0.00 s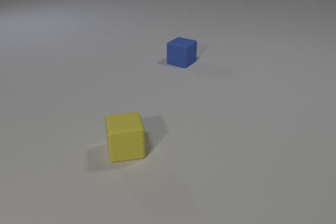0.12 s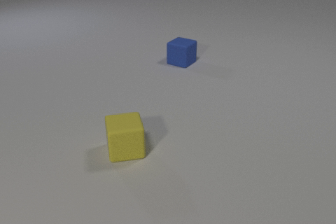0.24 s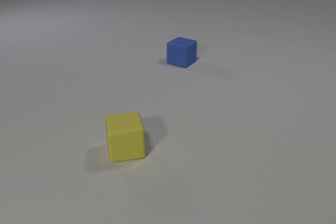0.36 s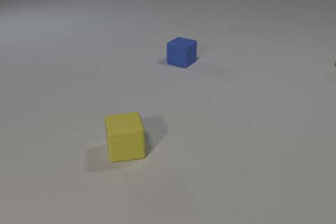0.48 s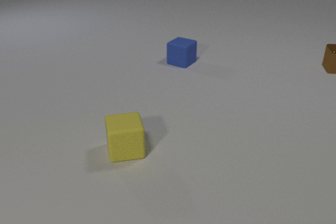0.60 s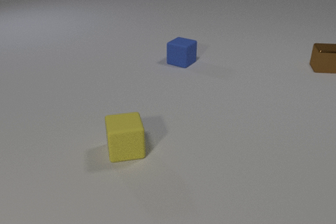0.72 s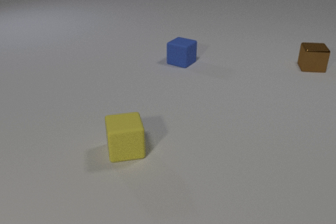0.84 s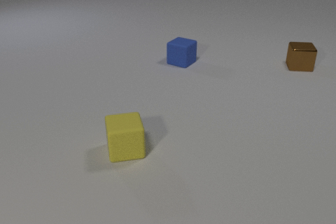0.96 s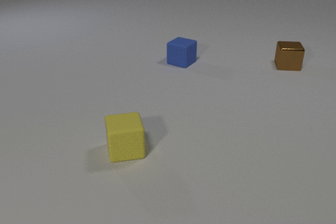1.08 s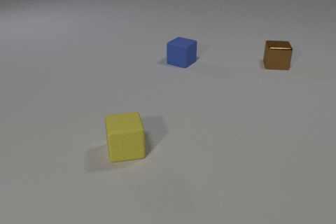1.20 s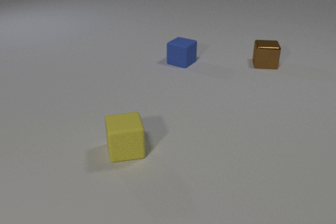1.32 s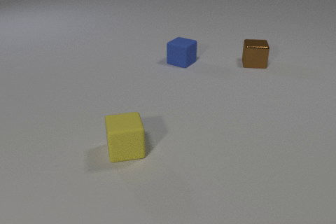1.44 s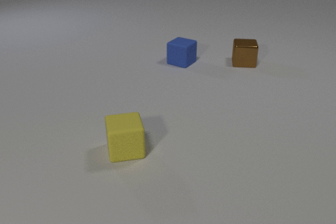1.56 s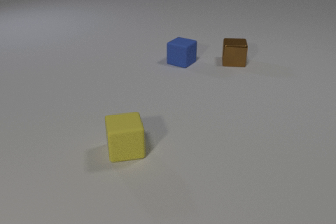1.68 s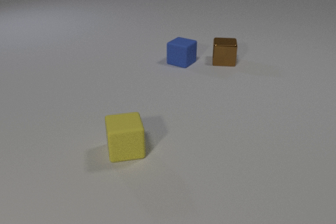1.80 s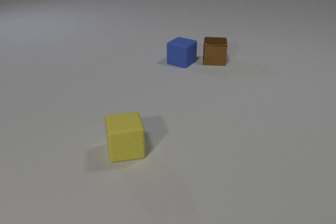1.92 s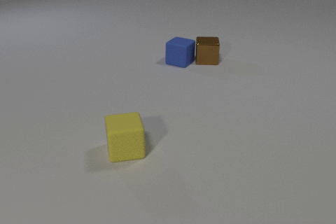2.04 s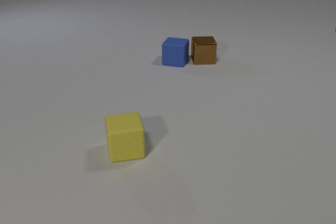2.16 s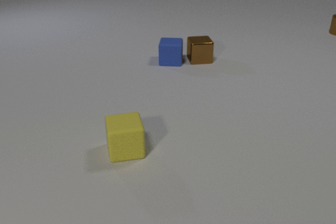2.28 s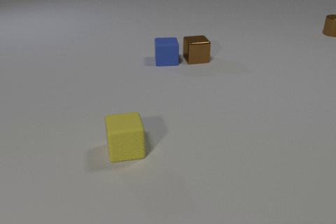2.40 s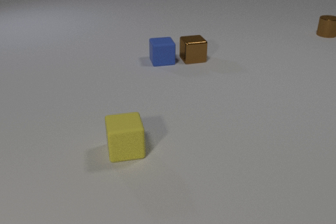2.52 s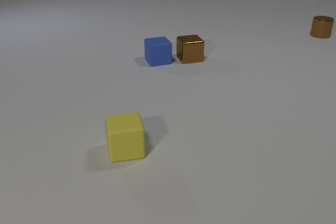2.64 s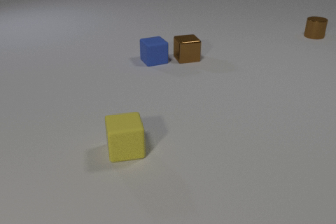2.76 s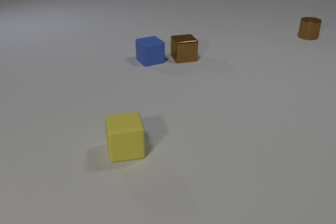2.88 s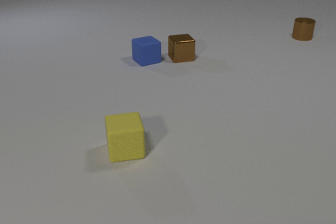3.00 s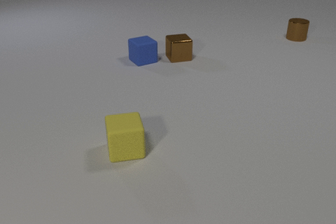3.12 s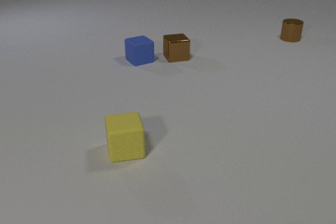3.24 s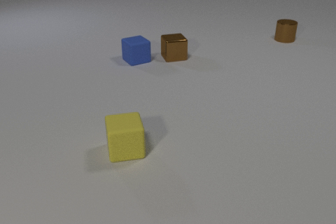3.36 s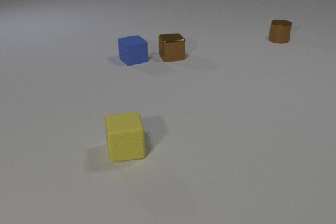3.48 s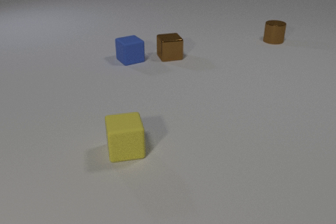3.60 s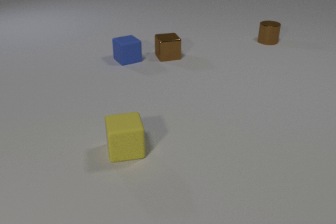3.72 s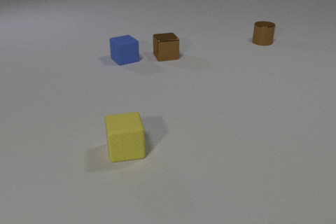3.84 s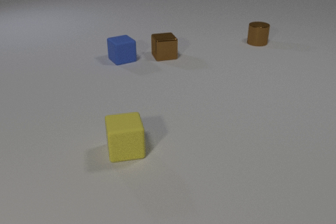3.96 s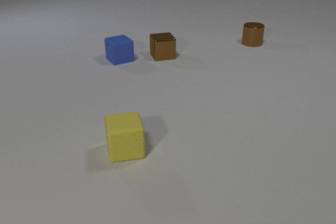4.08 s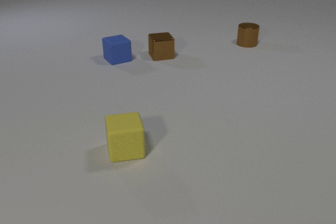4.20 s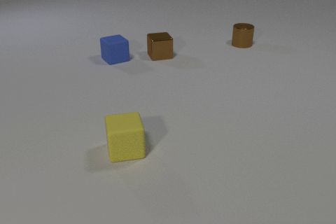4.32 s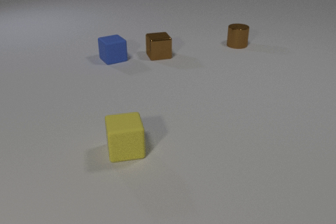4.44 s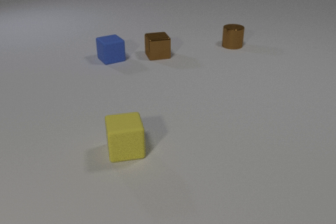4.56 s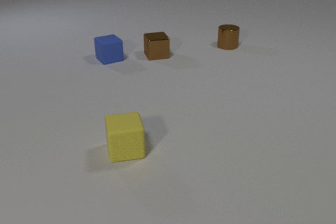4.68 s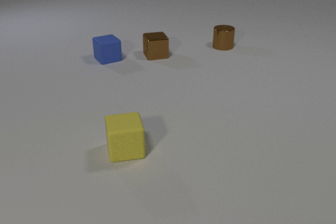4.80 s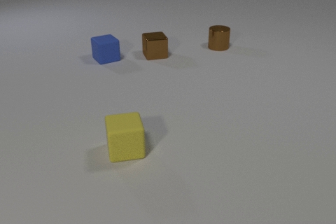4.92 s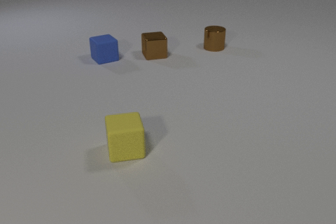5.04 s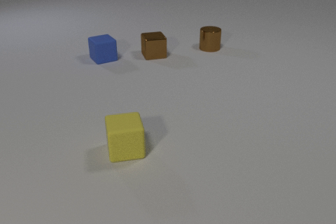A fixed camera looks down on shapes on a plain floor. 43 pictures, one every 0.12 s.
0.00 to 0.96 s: The brown metal cube comes in at the right edge, slides to the left.
0.96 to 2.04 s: The brown metal cube slides to the left. The blue rubber cube slides to the left. The brown metal cube and the blue rubber cube collide.
2.04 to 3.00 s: The brown metal cube slides to the left. The blue rubber cube slides to the left, spins counterclockwise seen from above by about 45 degrees, its near face sliding to the right. The brown metal cylinder slides to the left and toward the camera.
3.00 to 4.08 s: The brown metal cube slides to the left. The blue rubber cube slides to the left. The brown metal cylinder slides to the left and toward the camera.
4.08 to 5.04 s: The brown metal cube slides to the left. The blue rubber cube slides to the left. The brown metal cylinder slides to the left and toward the camera.
How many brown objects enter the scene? 2.
What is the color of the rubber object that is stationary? yellow.
How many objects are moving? 3.
